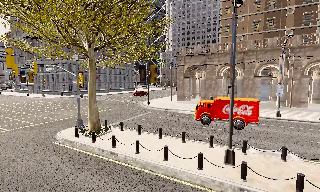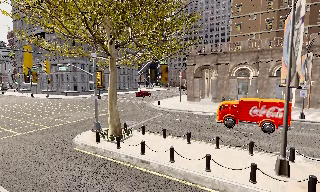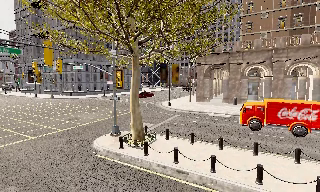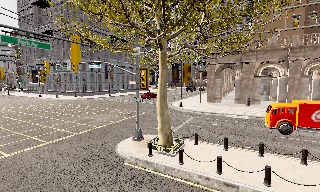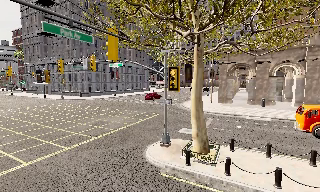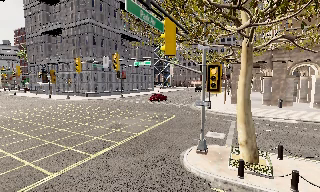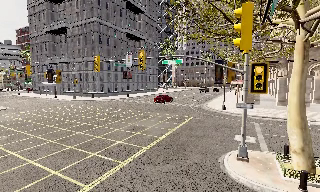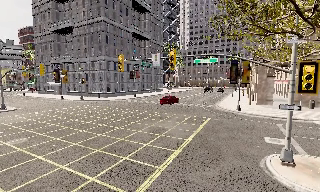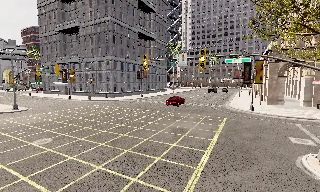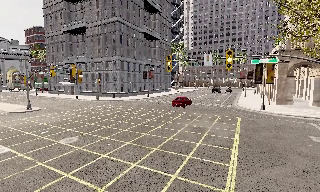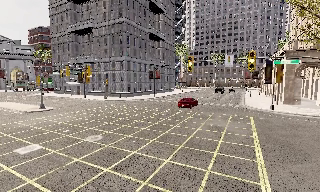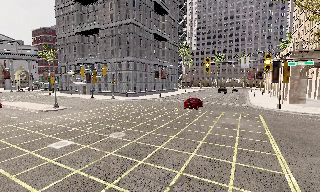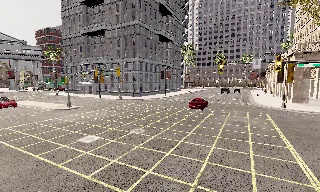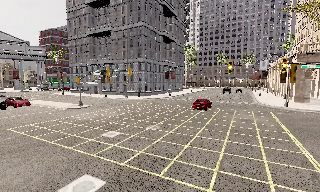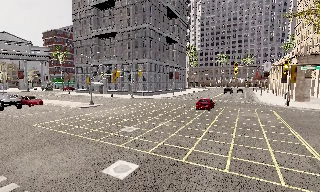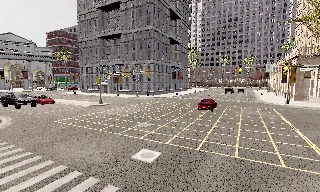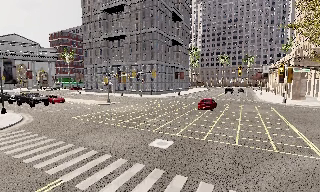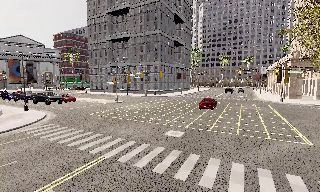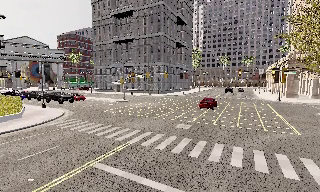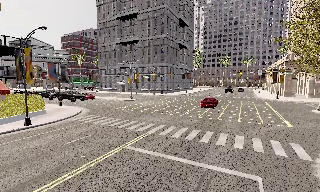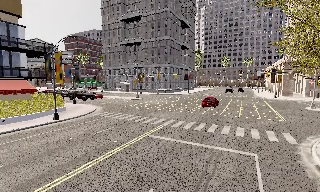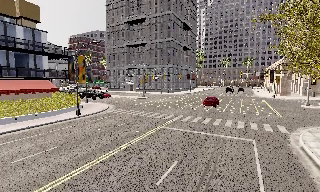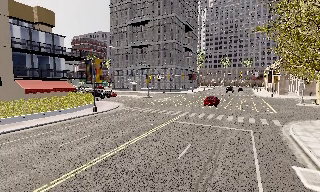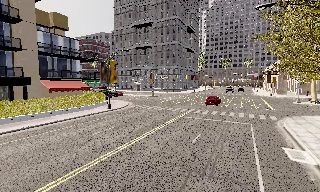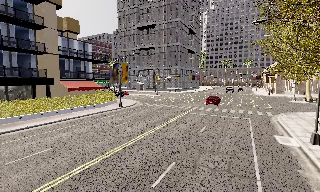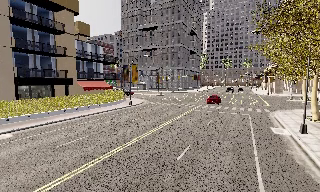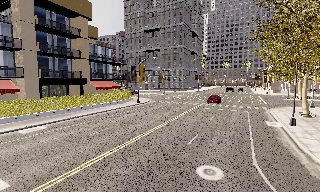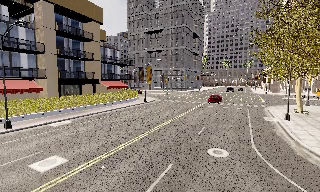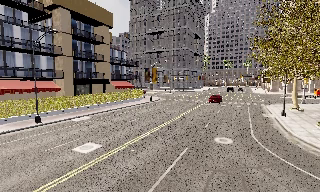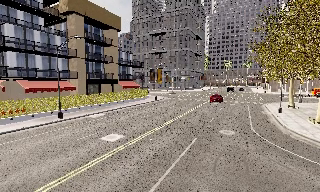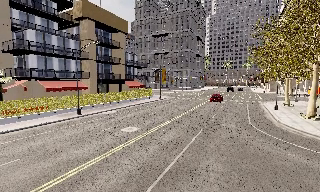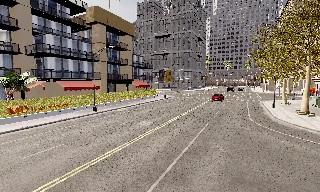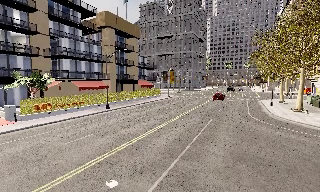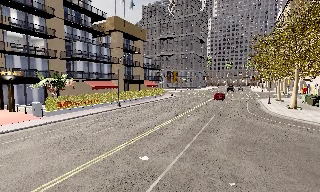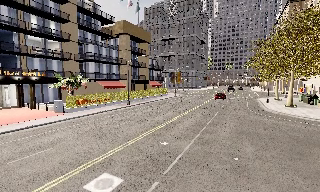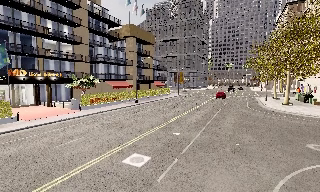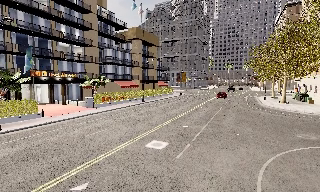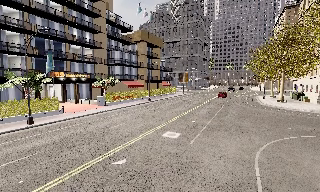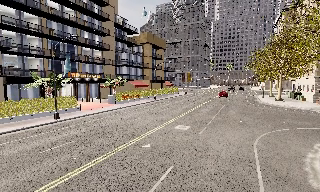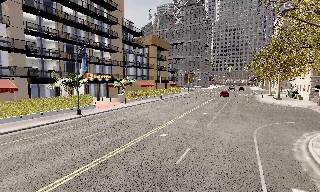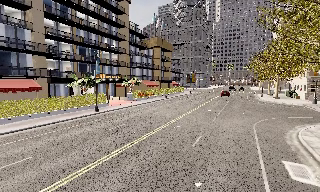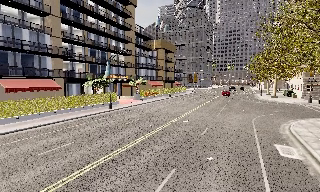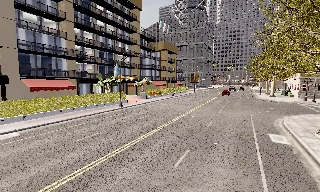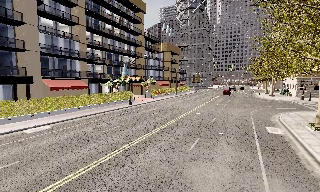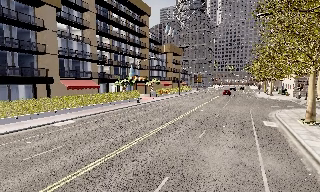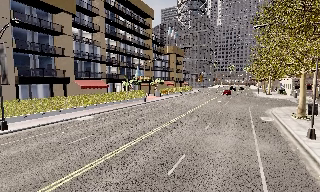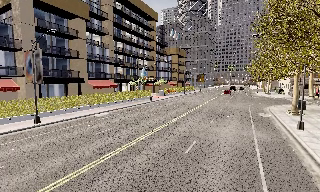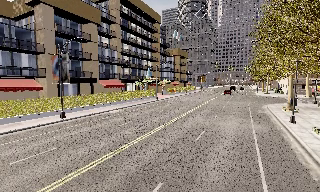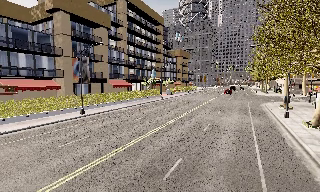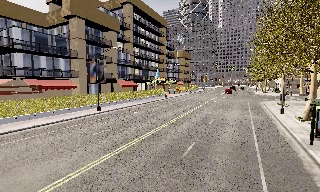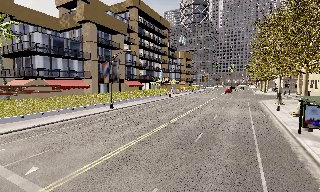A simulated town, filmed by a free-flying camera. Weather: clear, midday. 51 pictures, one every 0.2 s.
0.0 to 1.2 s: The camera travels to its left and forward, about 12 m, so close, fixed things drift to the right.
1.2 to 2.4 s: The camera travels to its left, about 10 m, so close, fixed things drift to the right.
2.4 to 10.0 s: The camera travels backward and to its left, about 85 m, so what stands in front gets smaller.
The film runs backward here.
